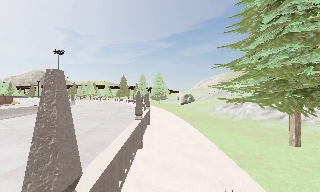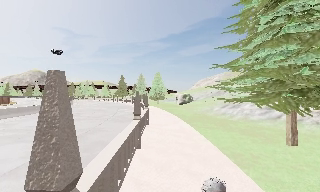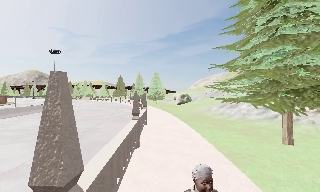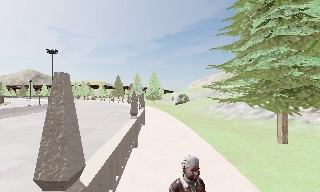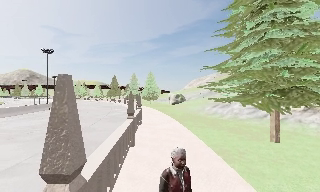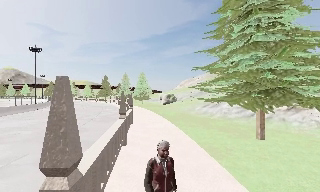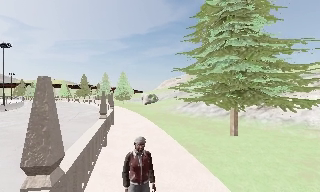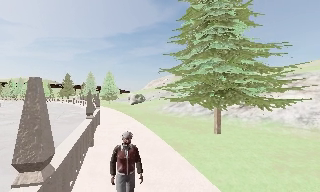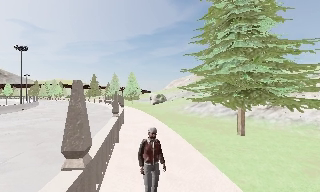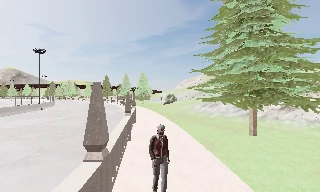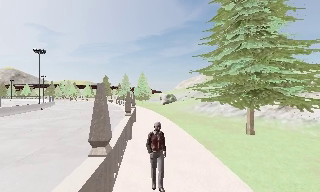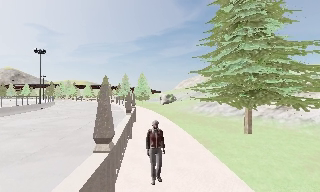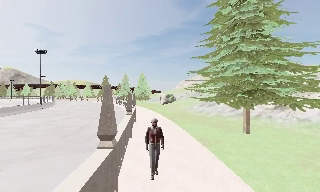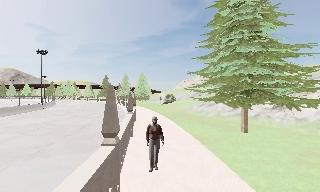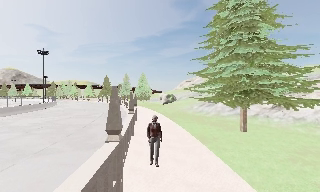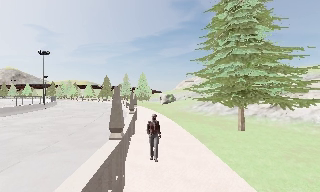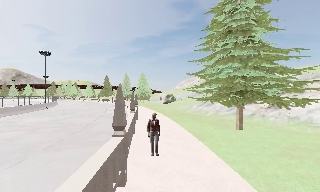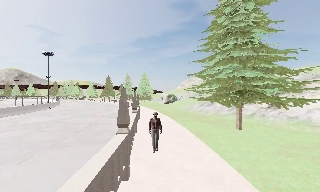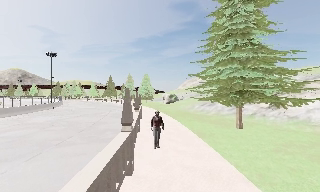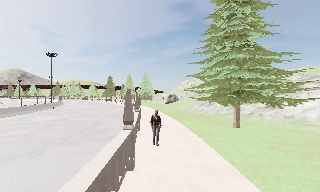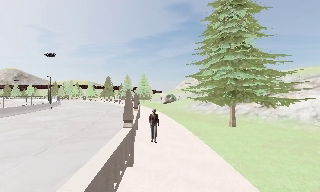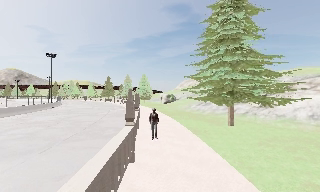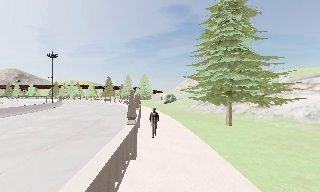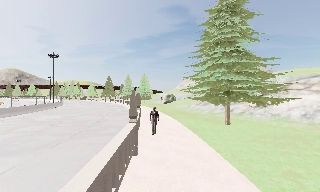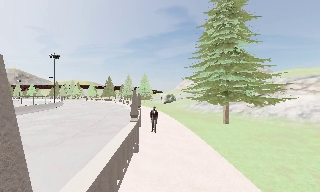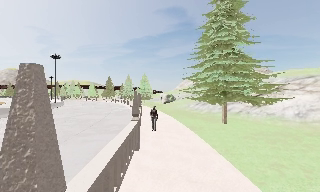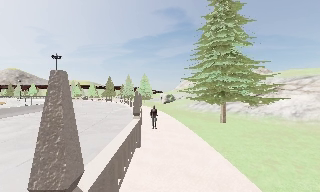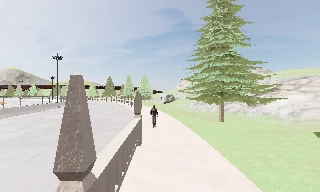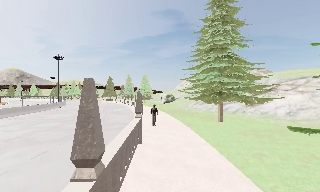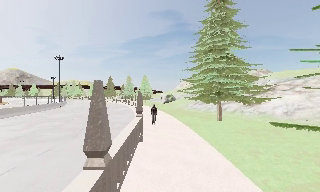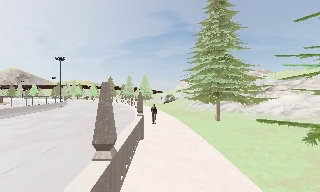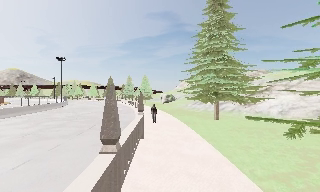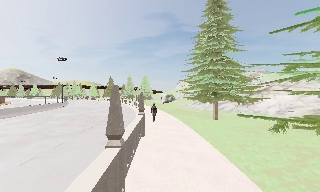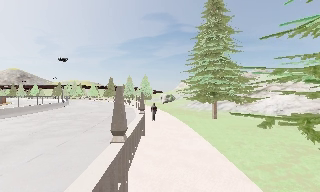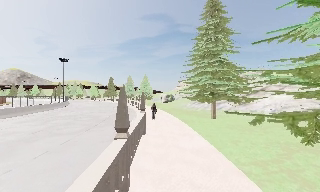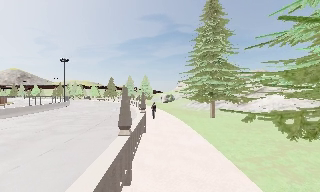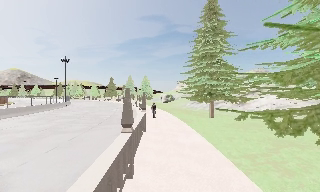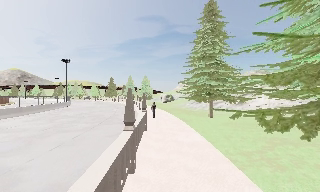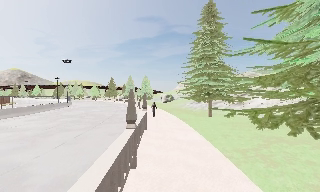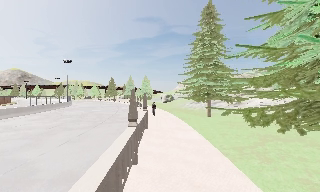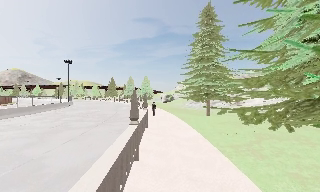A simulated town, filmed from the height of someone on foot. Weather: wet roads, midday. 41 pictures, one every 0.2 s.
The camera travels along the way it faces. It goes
backward.
0.0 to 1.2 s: The scene slides to the left, as the camera pans about 15 degrees to its right. It travels backward, about 1 m, so what stands in front gets smaller.
1.2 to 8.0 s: The camera travels backward, about 10 m, so what stands in front gets smaller.
The film runs backward here.
